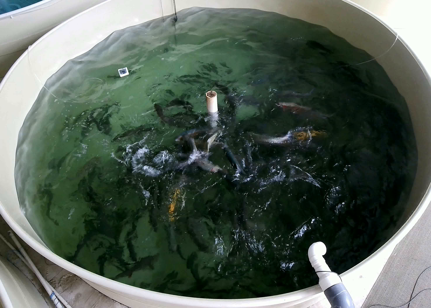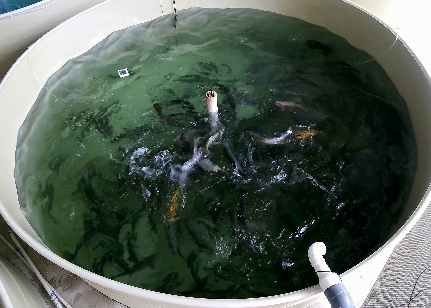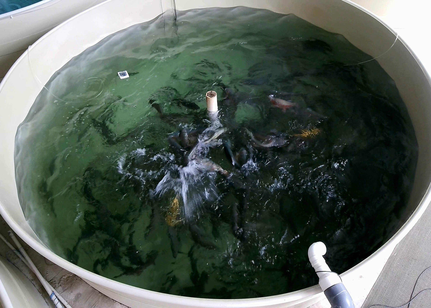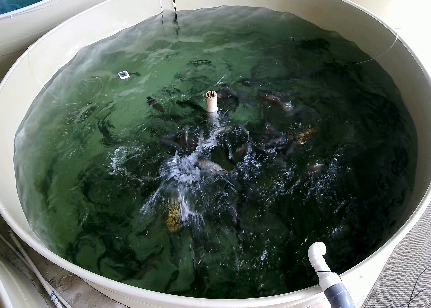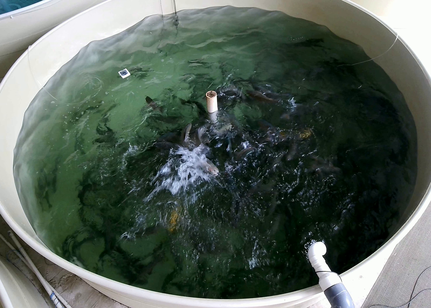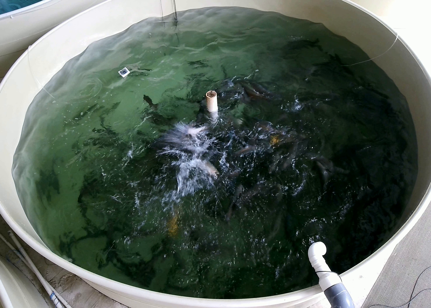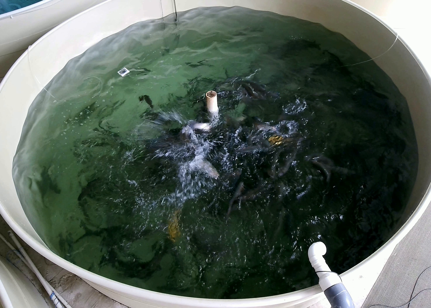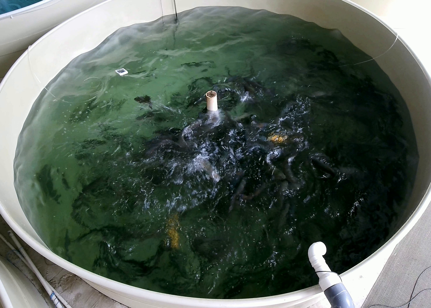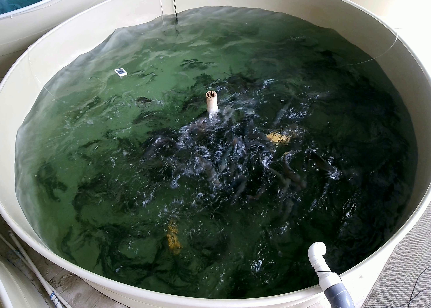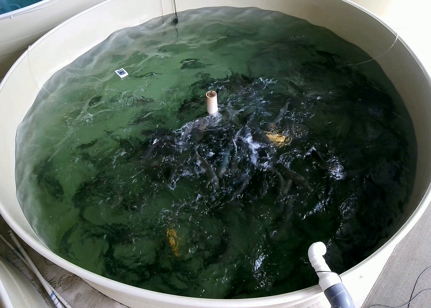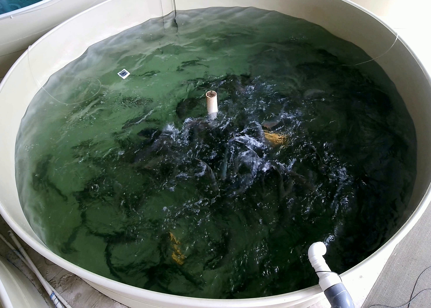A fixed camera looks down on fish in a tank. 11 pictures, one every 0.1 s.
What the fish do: Strong feeding.
